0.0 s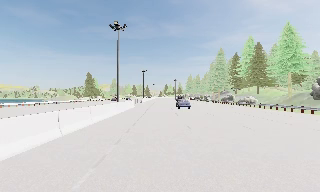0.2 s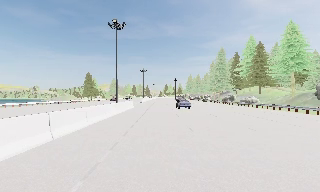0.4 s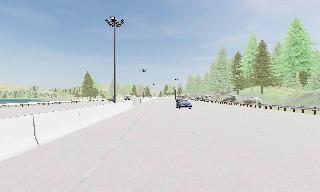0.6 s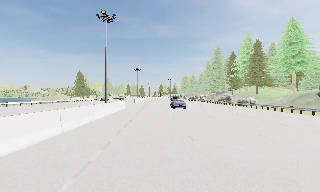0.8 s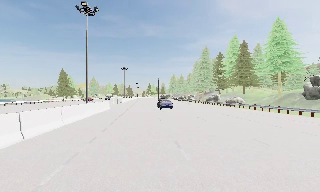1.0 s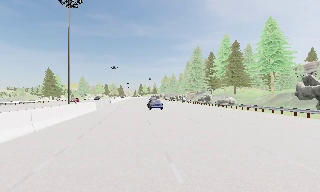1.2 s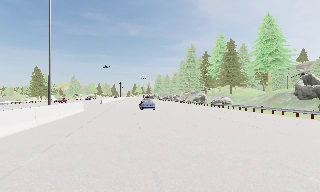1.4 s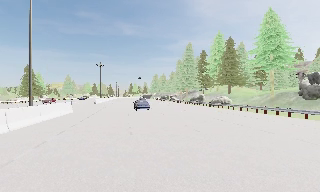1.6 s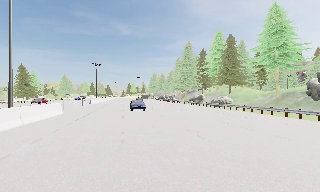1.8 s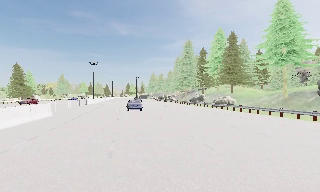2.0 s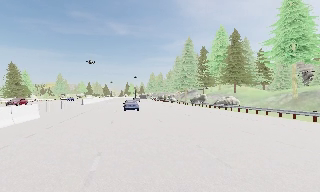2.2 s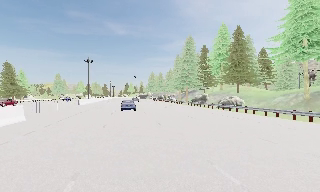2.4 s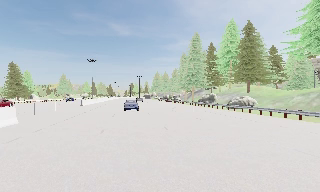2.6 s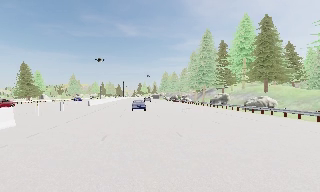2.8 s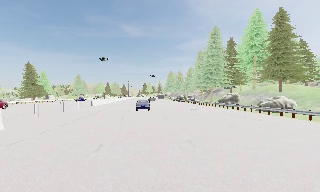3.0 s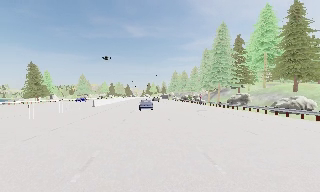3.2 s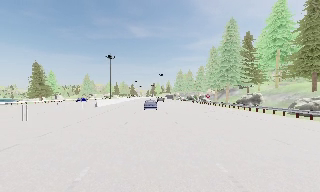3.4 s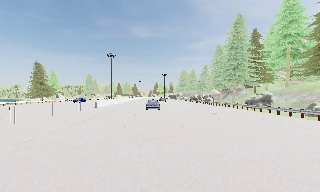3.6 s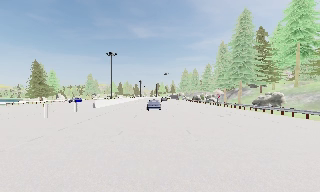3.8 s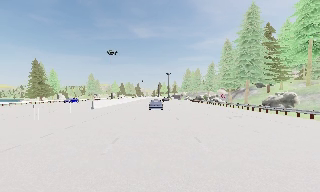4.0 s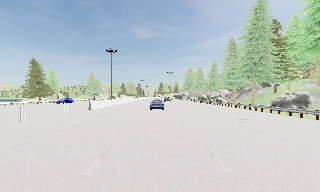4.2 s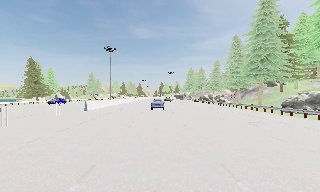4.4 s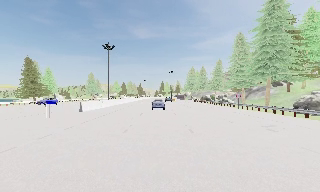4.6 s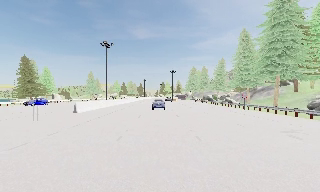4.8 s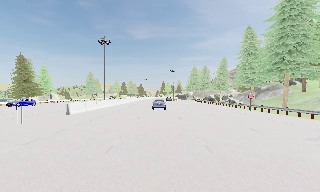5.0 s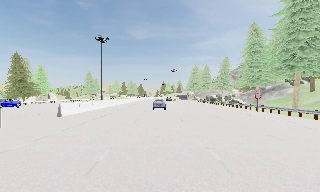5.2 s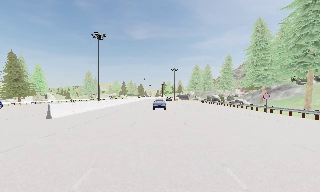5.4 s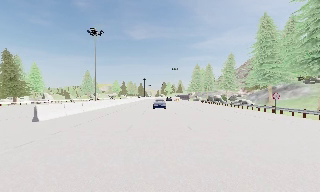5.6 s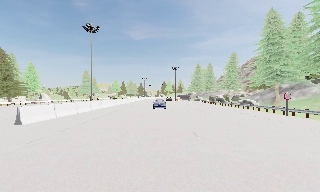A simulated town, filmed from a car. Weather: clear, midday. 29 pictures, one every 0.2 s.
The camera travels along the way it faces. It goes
forward.
0.0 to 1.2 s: The camera pans to its right, which is clockwise from overhead, by about 10 degrees. It travels forward, about 6 m, so what stands in front looms larger. It gains speed.
1.2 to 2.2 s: The camera travels forward, about 7 m, so what stands in front looms larger.
2.2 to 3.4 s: The scene slides to the right, as the camera pans about 10 degrees to its left. It travels forward, about 9 m, so what stands in front looms larger.
3.4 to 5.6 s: The camera travels forward, about 16 m, so what stands in front looms larger.
The film runs forward here.
